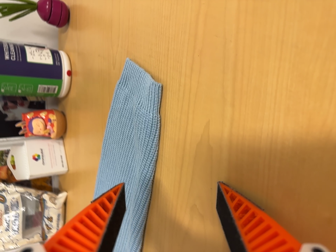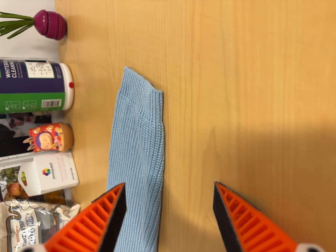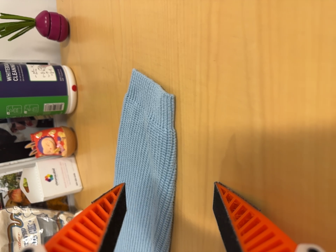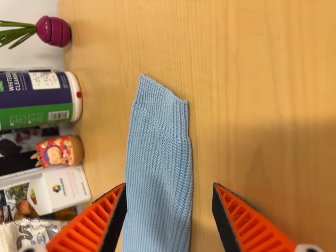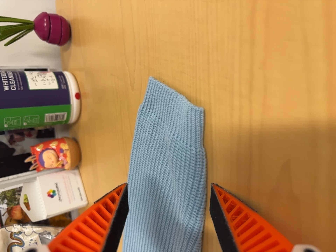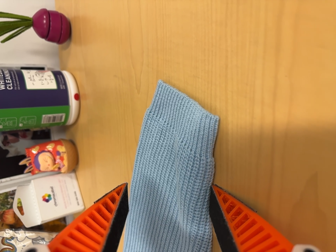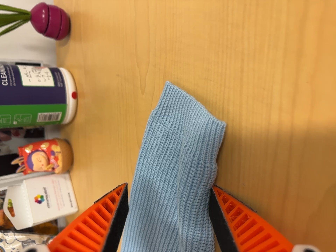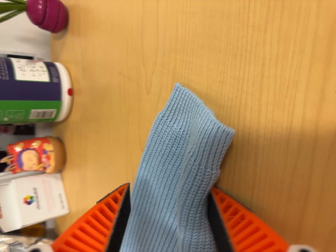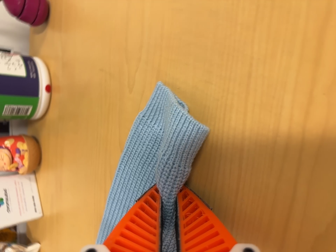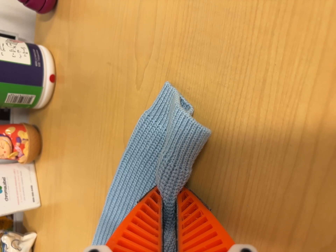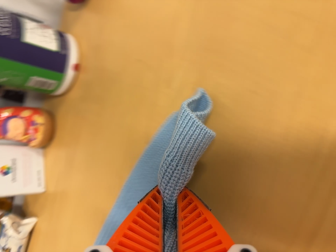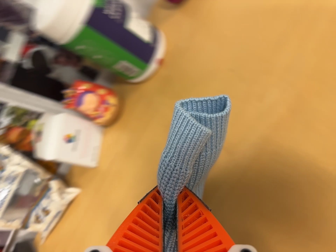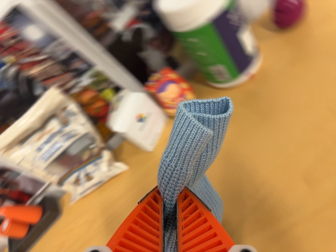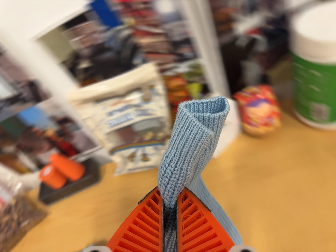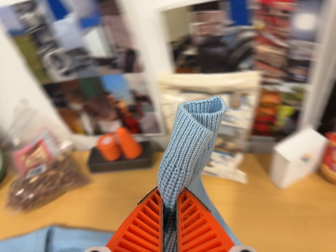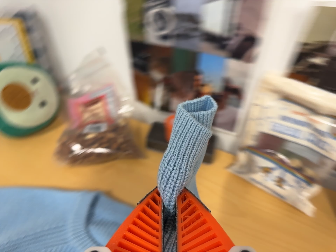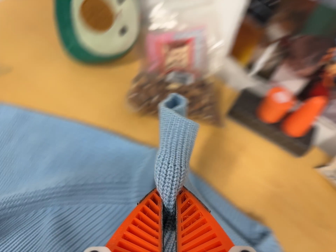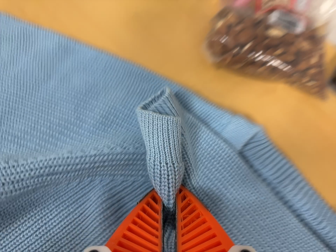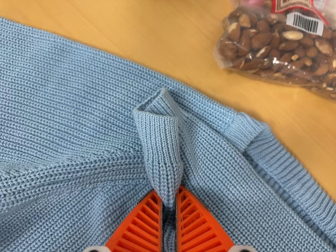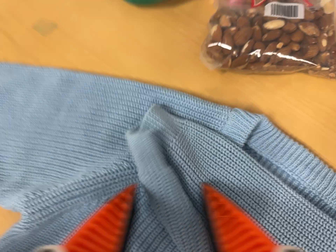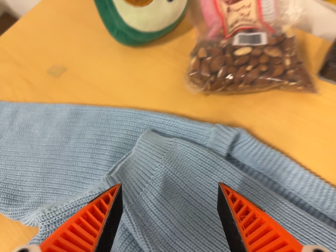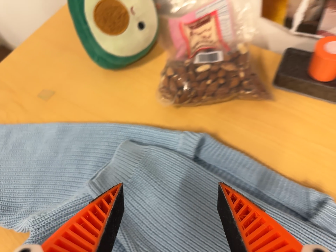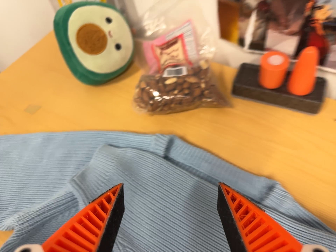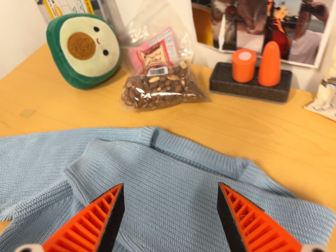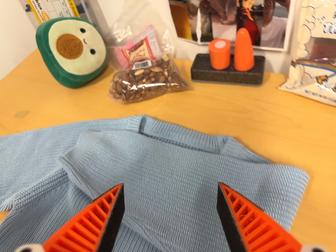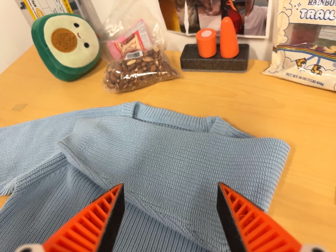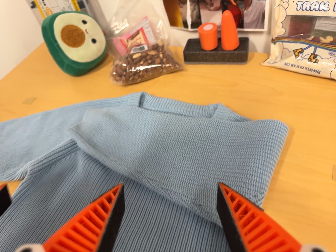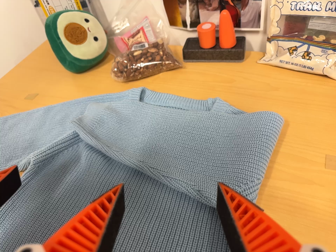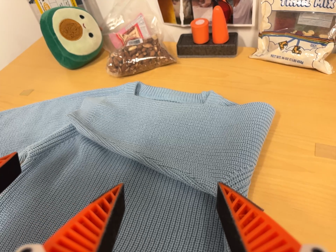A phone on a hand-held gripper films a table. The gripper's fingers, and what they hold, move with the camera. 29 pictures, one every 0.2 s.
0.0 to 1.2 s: The camera travels forward and to its left, about 12 cm, so what stands in front looms larger.
1.2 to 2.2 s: The camera travels to its left, about 12 cm, so close, fixed things drift to the right. It rolls about its line of sight by about 30 degrees, and the scene rotates clockwise.
2.2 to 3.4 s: The scene slides to the right, as the camera pans about 20 degrees to its left. It travels to its left, about 60 cm, so close, fixed things drift to the right. Its aim tips toward the bottom of its view by about 30 degrees, and the scene shifts upward. It rolls about its line of sight by about 105 degrees, and the scene rotates clockwise.
3.4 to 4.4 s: The camera pans to its left by about 10 degrees. It travels backward and to its right, about 18 cm, so what stands in front gets smaller. Its aim tips toward the top of its view by about 20 degrees, and the scene shifts downward. It rolls about its line of sight by about 20 degrees, and the scene rotates counterclockwise.
4.4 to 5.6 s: The camera travels toward the bottom of its view and backward, about 20 cm. Its aim tips toward the top of its view by about 10 degrees. It rolls about its line of sight by about 10 degrees, and the scene rotates counterclockwise.
The film runs forward here.
